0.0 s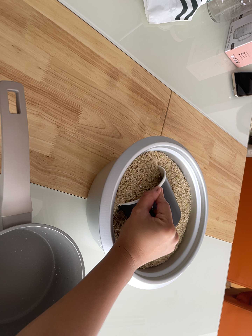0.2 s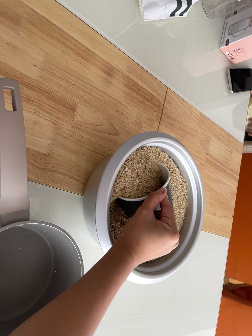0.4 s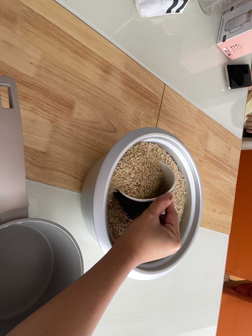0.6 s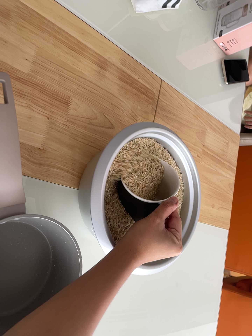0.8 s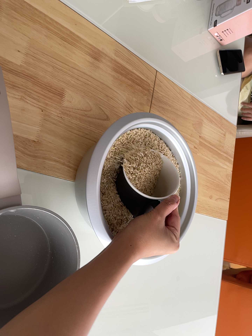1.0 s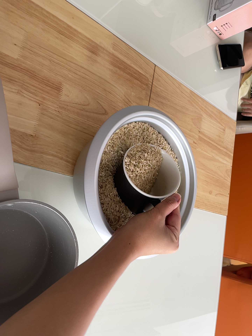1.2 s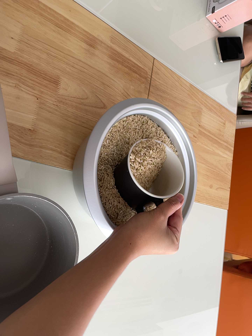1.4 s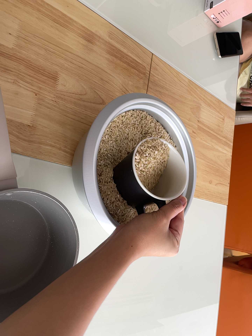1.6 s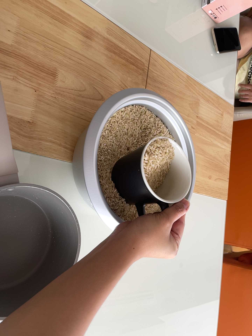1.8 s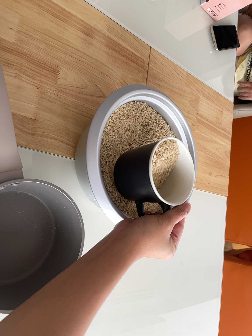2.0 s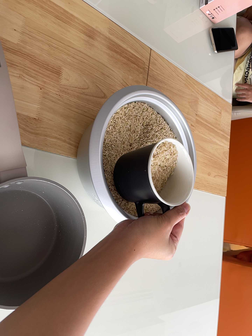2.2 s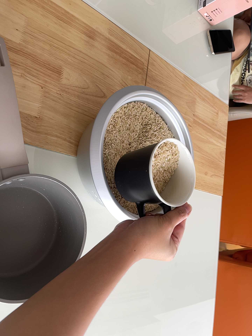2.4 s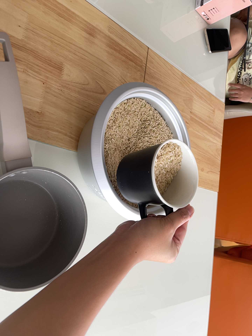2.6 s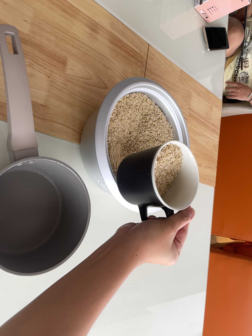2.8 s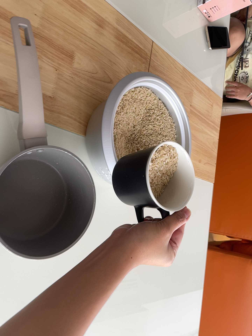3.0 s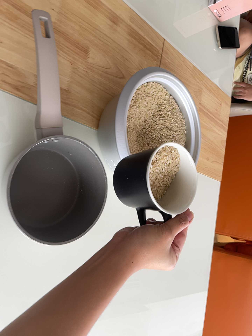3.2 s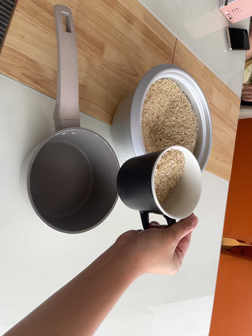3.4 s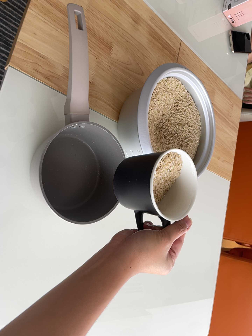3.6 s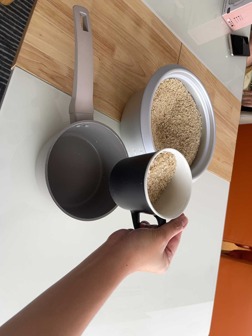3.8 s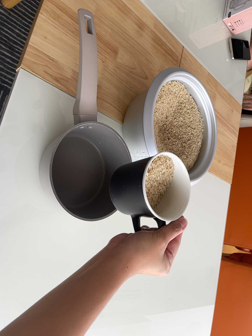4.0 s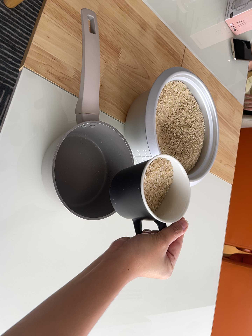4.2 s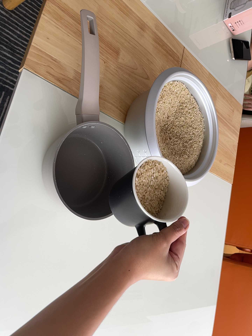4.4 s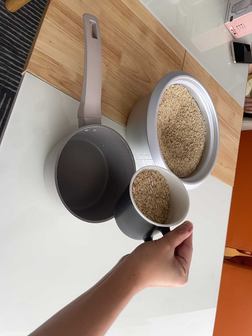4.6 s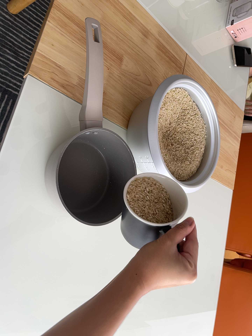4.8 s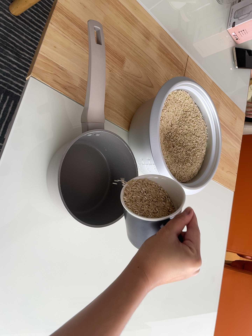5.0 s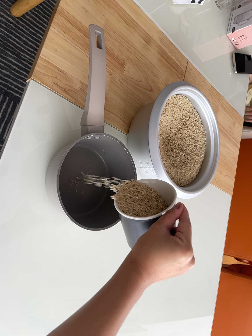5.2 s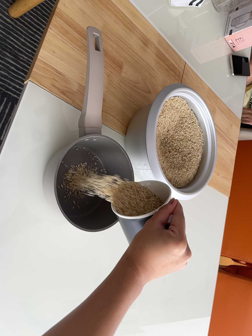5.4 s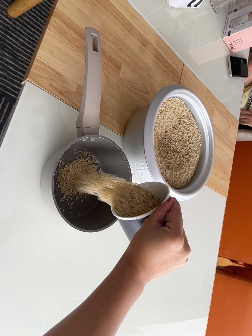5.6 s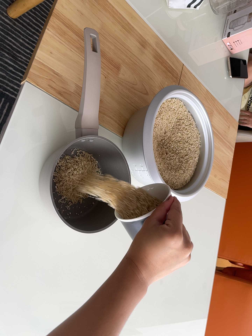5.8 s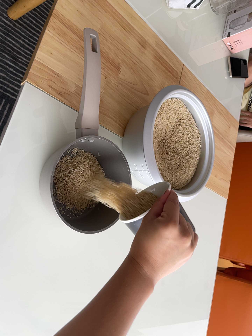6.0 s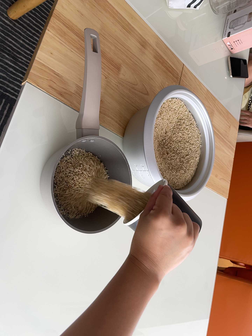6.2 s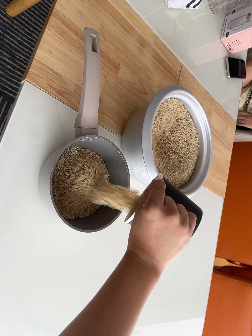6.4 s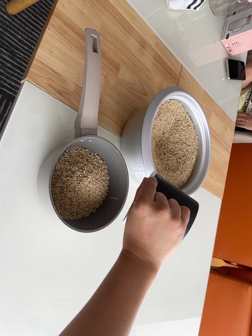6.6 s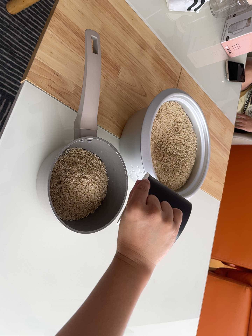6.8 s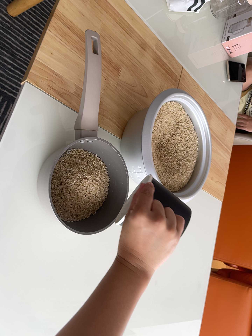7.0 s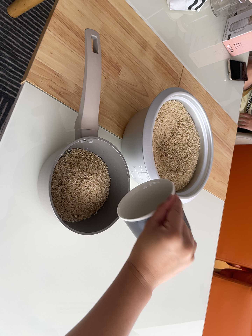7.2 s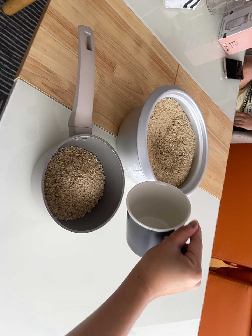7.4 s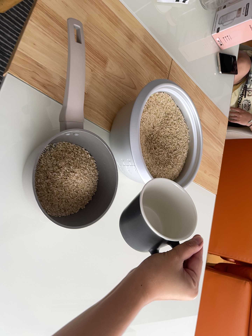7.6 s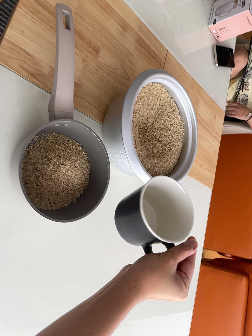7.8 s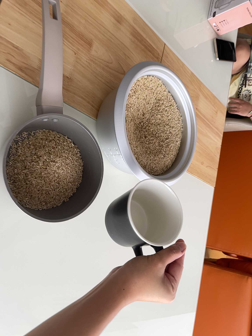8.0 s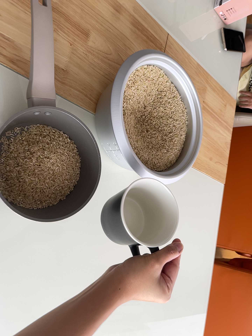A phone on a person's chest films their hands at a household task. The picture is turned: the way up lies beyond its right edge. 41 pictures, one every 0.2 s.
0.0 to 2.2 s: The camera travels toward the bottom of its view, about 6 cm, so close, fixed things drift upward.
2.2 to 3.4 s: The camera travels toward the bottom of its view, backward and to its left, about 14 cm, so close, fixed things drift upward.
3.4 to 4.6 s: The camera shifts only a little, or ends up much as it began.
4.6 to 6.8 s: The camera shifts only a little, or ends up much as it began.
6.8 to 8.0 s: The camera travels forward and to its right, about 10 cm, so what stands in front looms larger.
The film runs forward here.
